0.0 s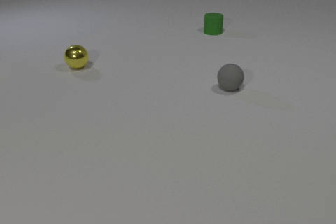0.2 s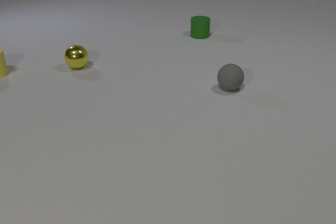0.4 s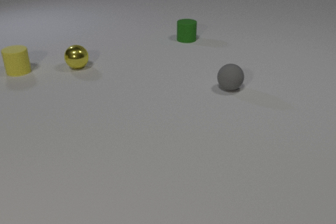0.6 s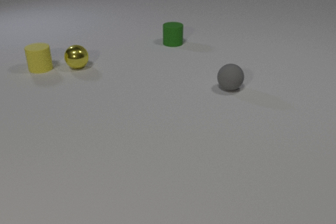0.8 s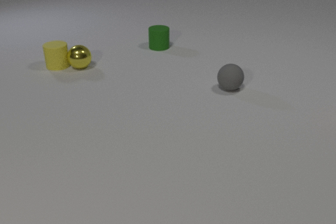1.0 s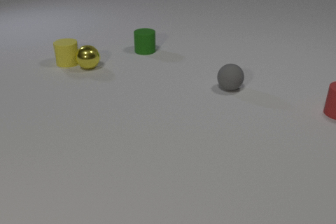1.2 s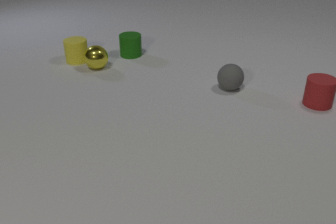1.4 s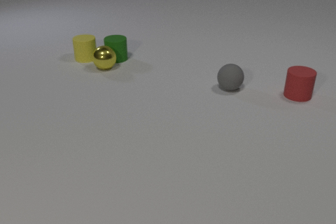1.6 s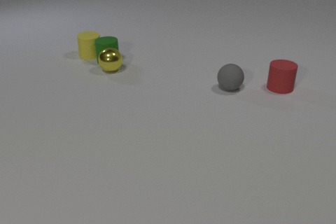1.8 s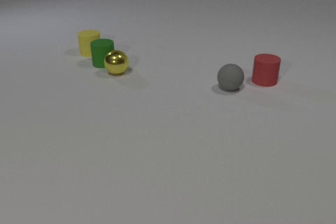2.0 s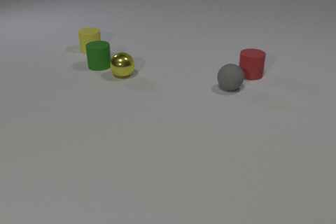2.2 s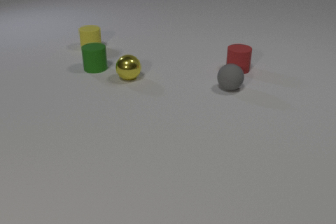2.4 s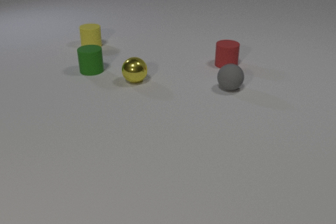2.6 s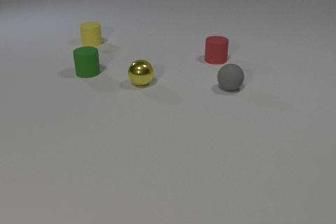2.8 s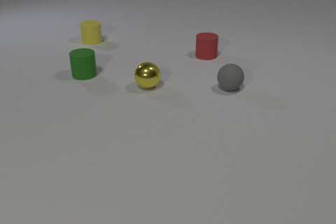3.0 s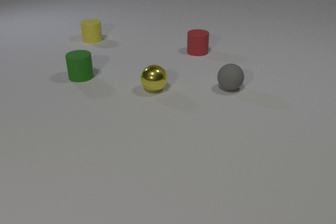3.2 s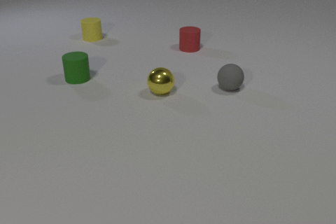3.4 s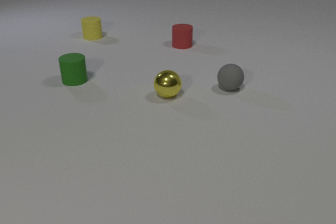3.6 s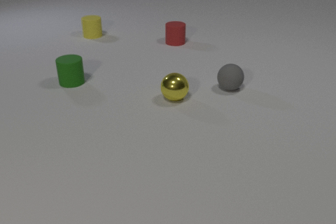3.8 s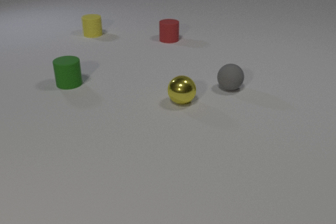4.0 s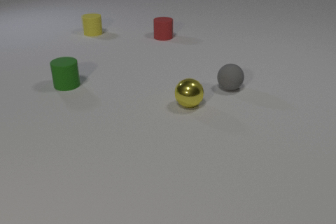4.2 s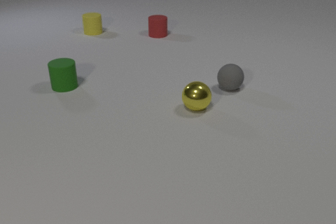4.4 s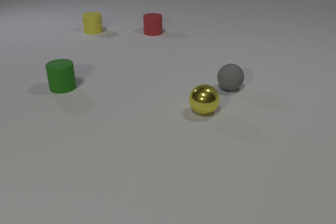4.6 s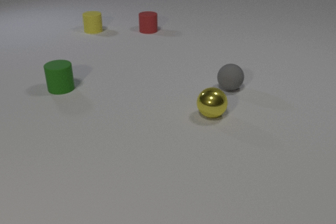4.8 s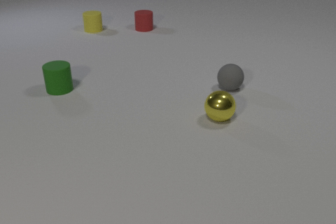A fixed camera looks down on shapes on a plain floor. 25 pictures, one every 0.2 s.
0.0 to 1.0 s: The yellow rubber cylinder comes in at the left edge, slides to the right. The green rubber cylinder slides to the left and toward the camera. The red rubber cylinder comes in at the right edge, slides to the left. The yellow metal sphere rolls to the right. The yellow rubber cylinder and the yellow metal sphere collide.
1.0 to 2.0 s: The yellow rubber cylinder slides away from the camera and to the right. The green rubber cylinder slides to the left and toward the camera. The red rubber cylinder slides to the left and away from the camera. The yellow metal sphere rolls to the right and toward the camera. The green rubber cylinder and the yellow metal sphere collide. The yellow rubber cylinder and the green rubber cylinder collide.
2.0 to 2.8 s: The yellow rubber cylinder slides away from the camera. The green rubber cylinder slides toward the camera and to the left. The red rubber cylinder slides to the left and away from the camera. The yellow metal sphere rolls toward the camera and to the right.
2.8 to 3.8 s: The yellow rubber cylinder slides away from the camera. The green rubber cylinder slides toward the camera and to the left. The red rubber cylinder slides away from the camera and to the left. The yellow metal sphere rolls to the right and toward the camera.
3.8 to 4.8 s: The yellow rubber cylinder slides away from the camera. The green rubber cylinder slides toward the camera and to the left. The red rubber cylinder slides away from the camera and to the left. The yellow metal sphere rolls to the right and toward the camera.
What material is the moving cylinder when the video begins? rubber.
Are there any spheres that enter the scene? no.
How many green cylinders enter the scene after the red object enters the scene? 0.
